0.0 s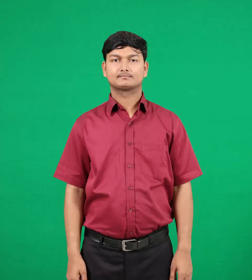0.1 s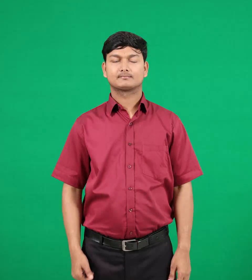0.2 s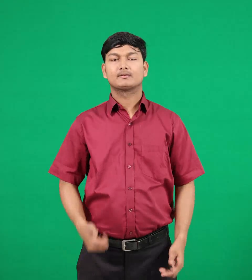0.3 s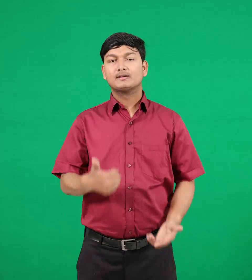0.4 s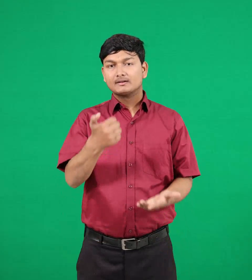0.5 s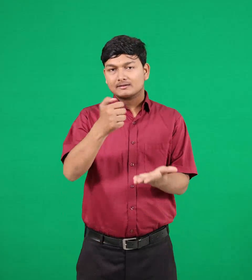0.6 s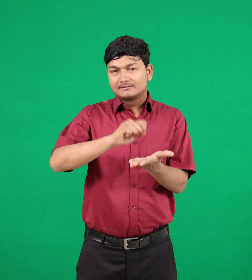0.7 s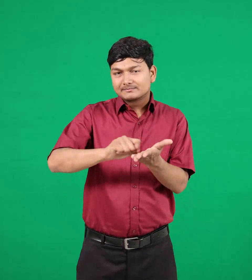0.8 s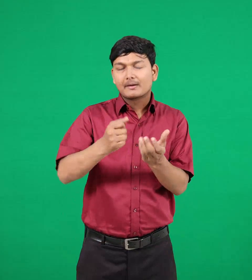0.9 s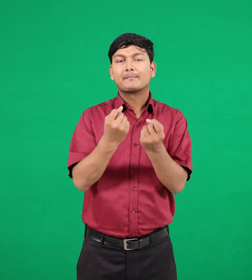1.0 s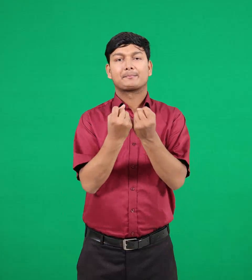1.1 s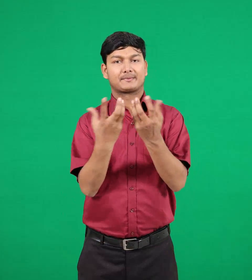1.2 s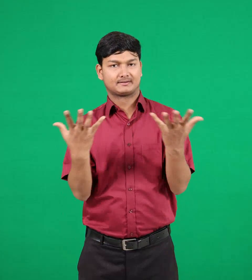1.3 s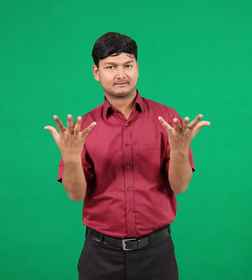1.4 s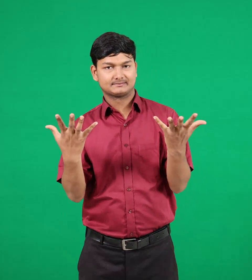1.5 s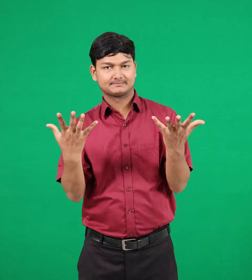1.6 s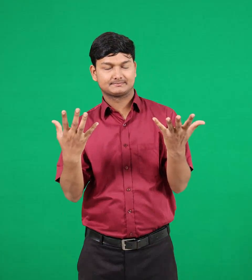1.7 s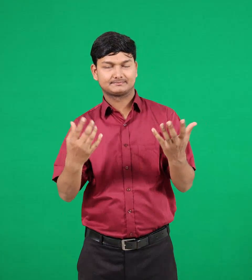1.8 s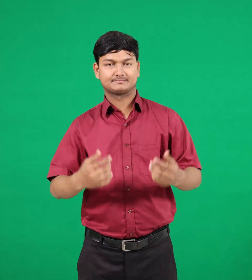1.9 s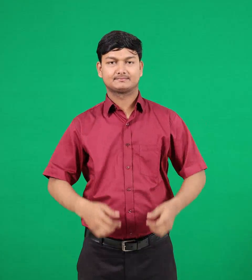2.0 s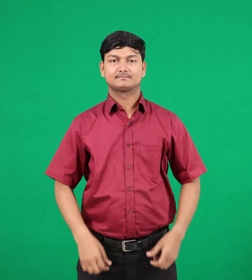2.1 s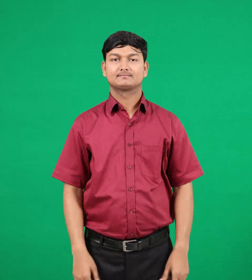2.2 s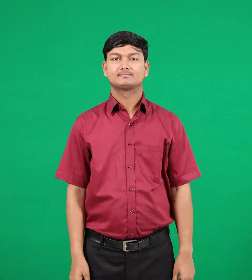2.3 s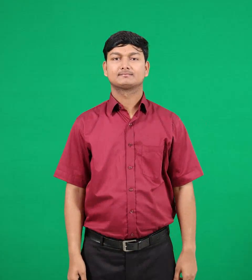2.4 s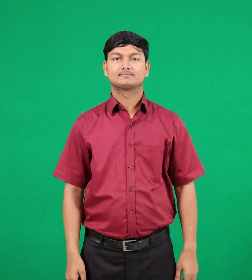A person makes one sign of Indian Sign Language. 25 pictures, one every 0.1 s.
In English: pens
